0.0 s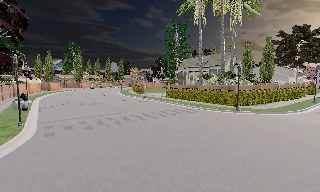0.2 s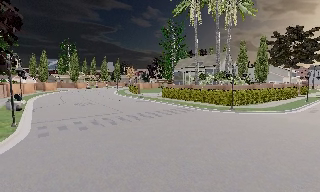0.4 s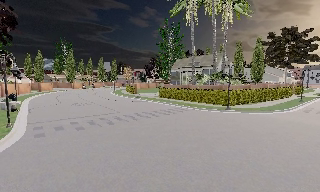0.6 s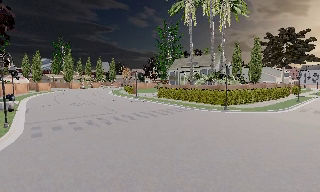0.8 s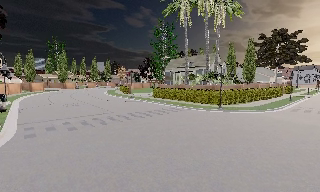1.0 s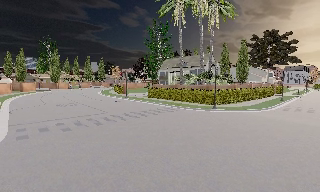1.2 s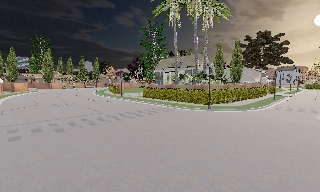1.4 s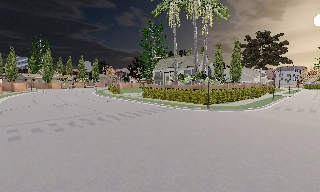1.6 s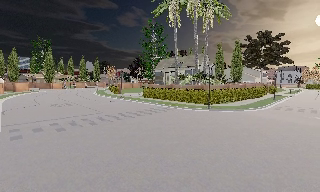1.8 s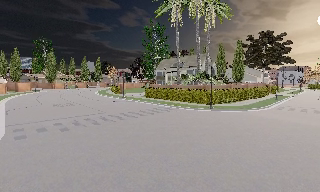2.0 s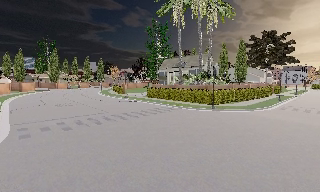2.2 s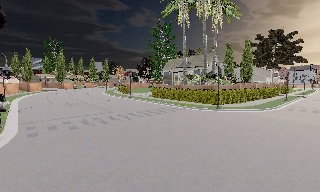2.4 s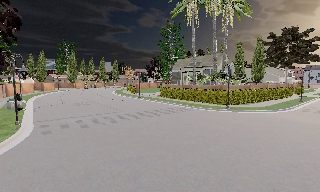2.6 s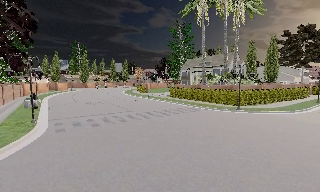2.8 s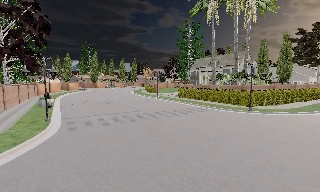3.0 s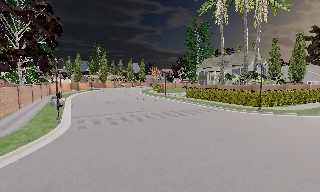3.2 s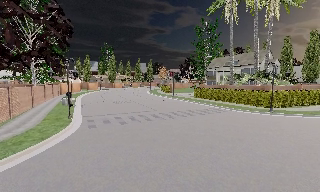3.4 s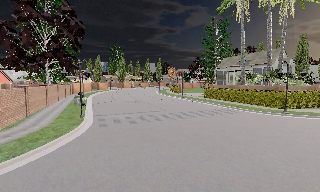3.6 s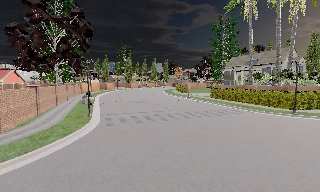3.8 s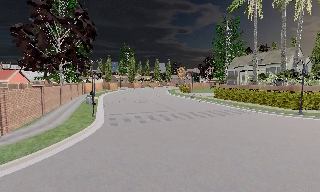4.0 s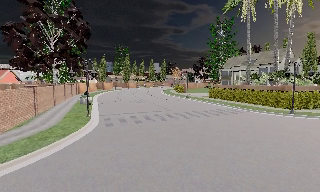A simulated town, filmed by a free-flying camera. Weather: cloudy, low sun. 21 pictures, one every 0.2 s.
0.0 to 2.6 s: The camera travels backward, about 0.5 m, so what stands in front gets smaller.
2.6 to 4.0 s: The camera pans to its left, which is counterclockwise from overhead, by about 15 degrees.
The film runs backward here.
